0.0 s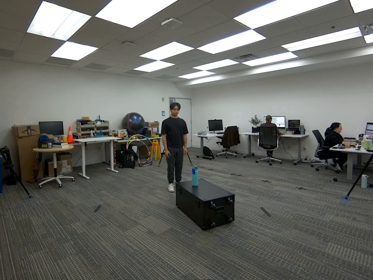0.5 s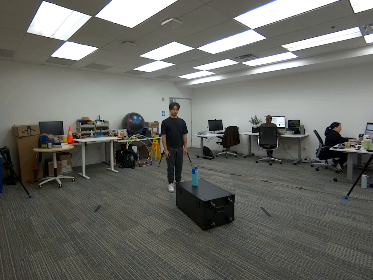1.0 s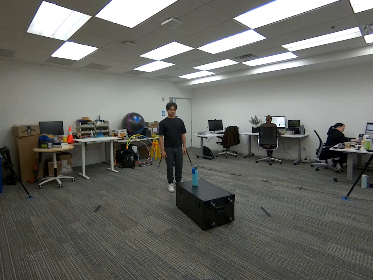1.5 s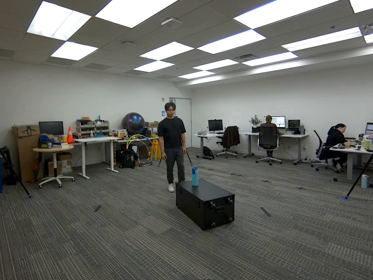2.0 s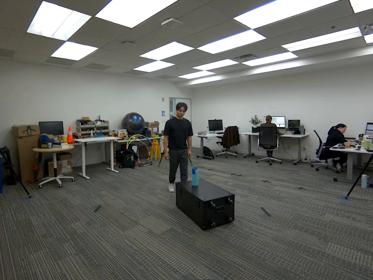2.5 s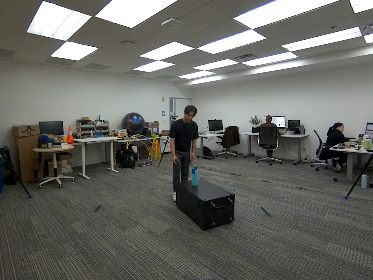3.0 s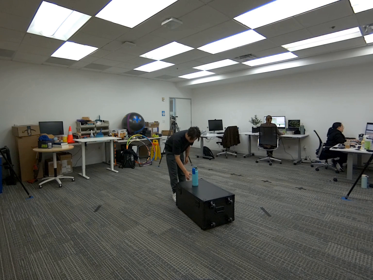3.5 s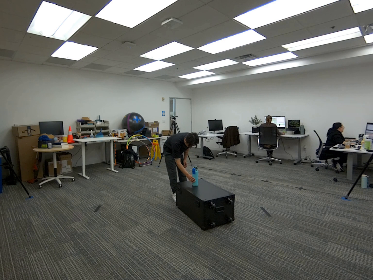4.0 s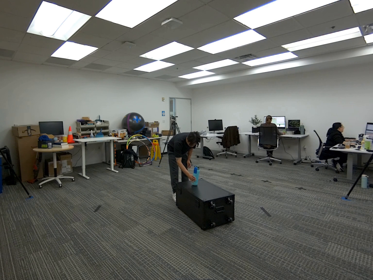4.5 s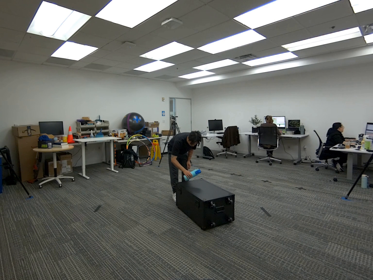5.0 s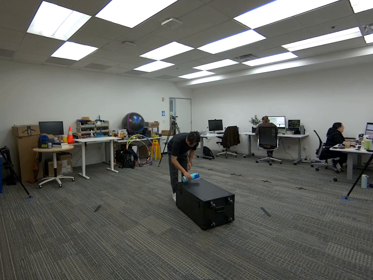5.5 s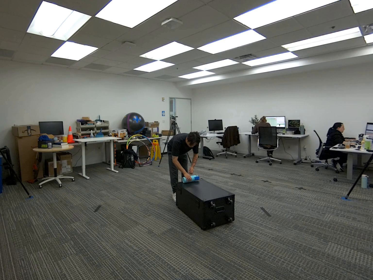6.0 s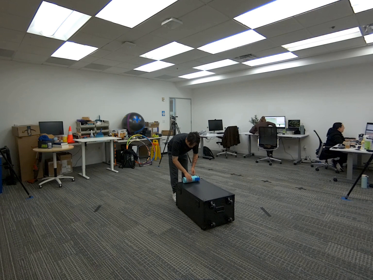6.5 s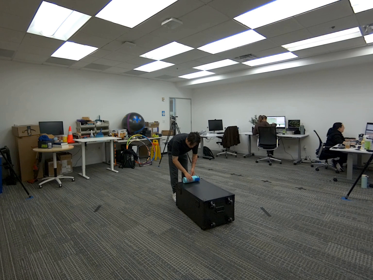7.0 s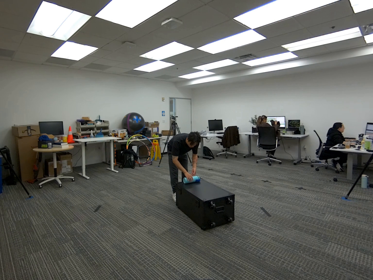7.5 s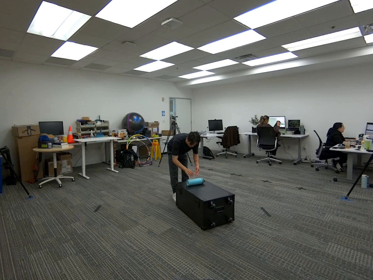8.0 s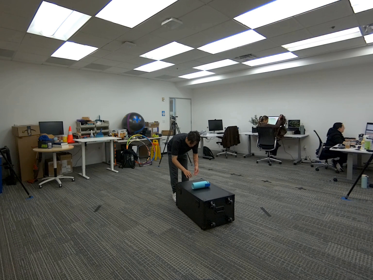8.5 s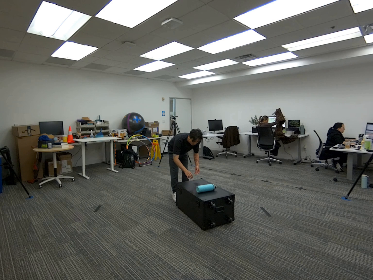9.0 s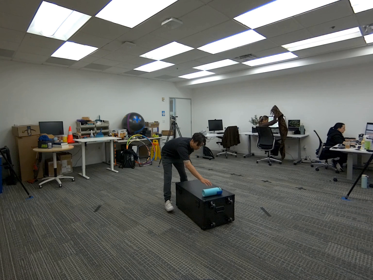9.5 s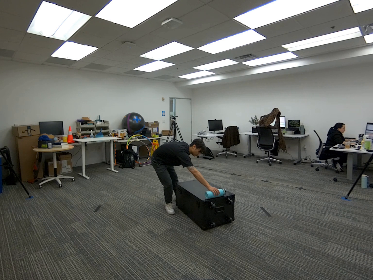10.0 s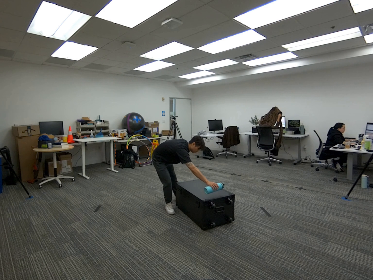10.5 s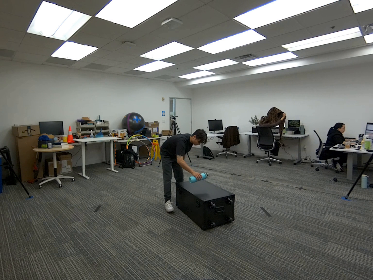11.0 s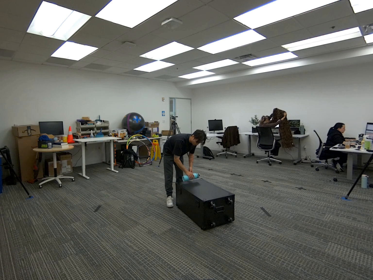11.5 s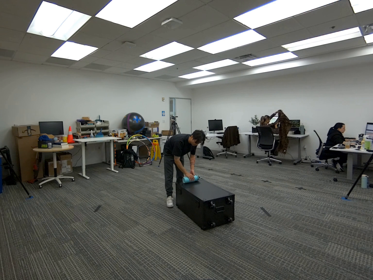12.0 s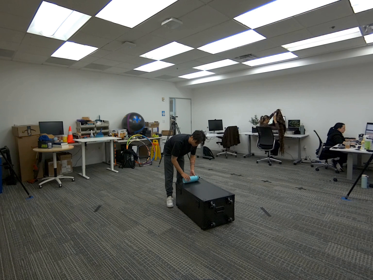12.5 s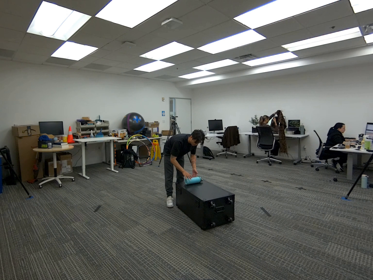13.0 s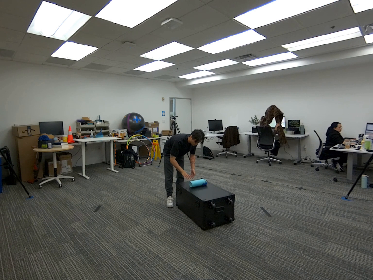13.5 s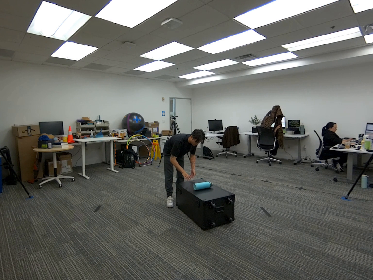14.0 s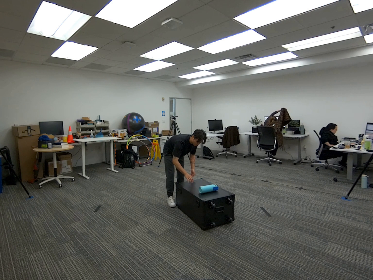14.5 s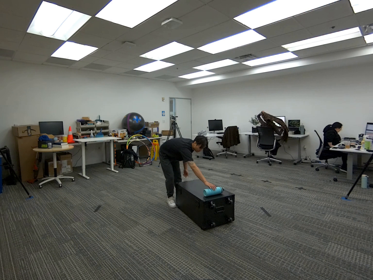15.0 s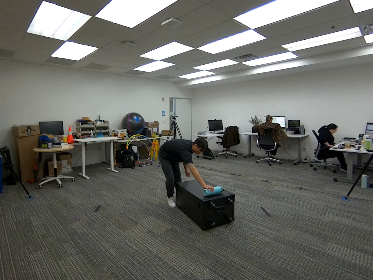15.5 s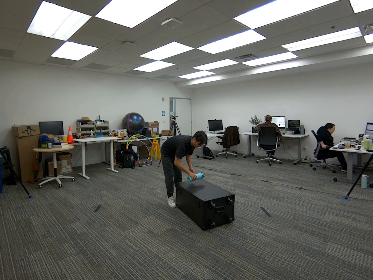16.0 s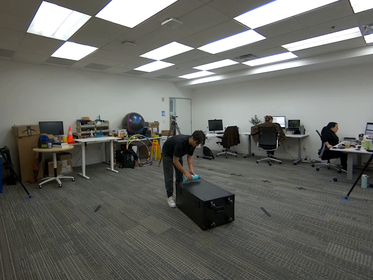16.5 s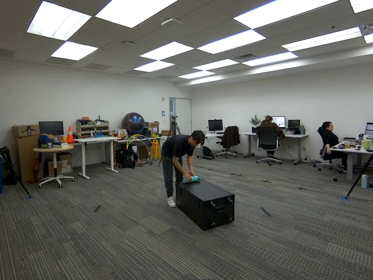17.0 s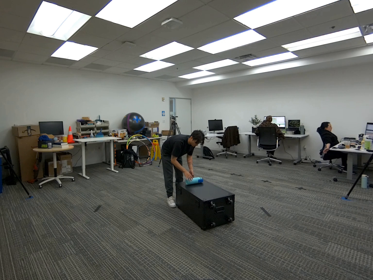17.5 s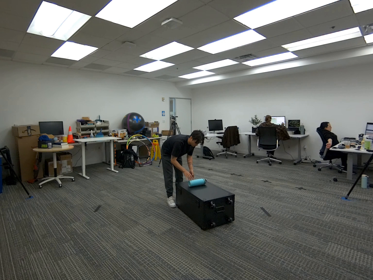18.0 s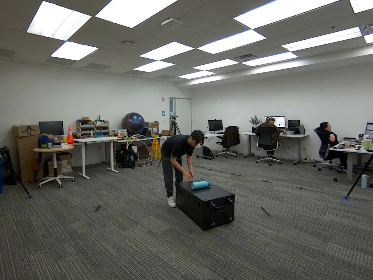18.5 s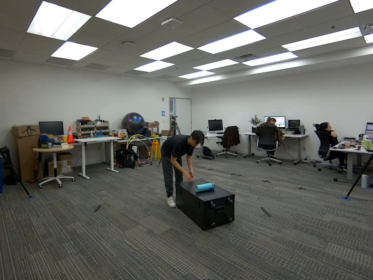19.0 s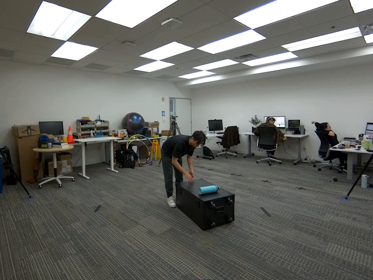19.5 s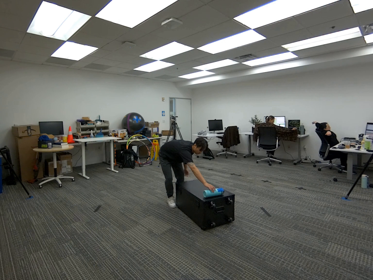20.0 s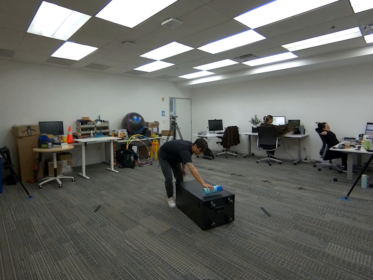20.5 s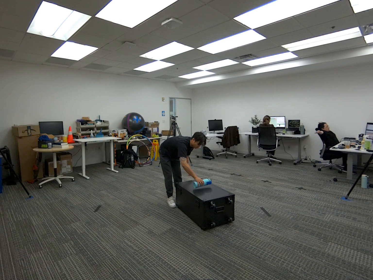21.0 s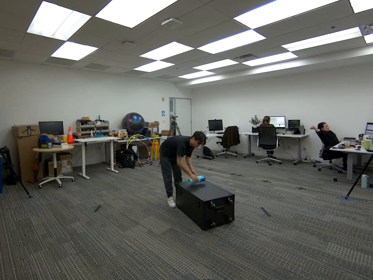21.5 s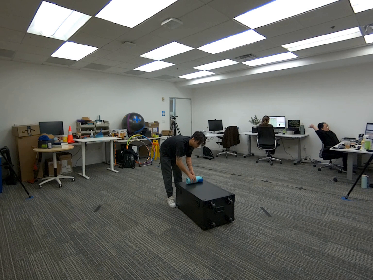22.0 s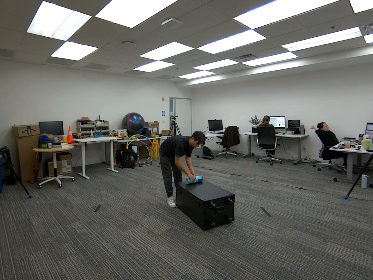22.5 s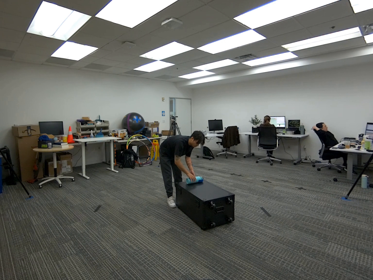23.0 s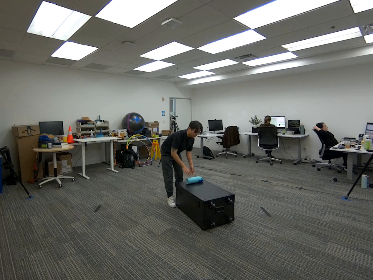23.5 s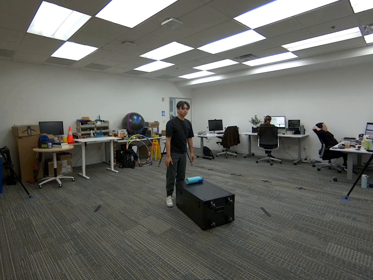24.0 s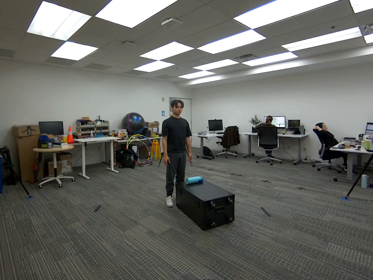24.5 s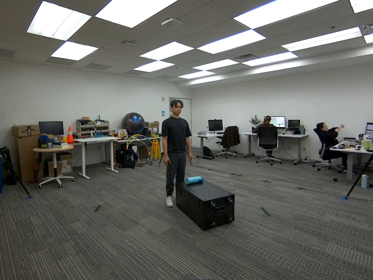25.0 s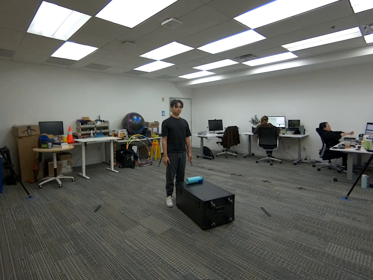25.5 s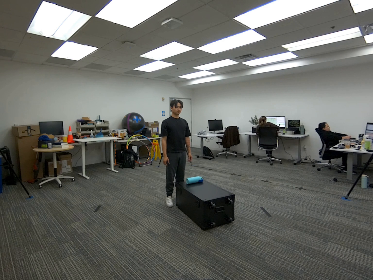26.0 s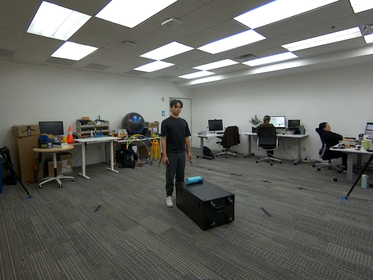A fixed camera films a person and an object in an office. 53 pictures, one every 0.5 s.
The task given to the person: Walk to the cyan water bottle on the G1 box. Pick it up with your right hand and place it on its side. Then use both hands to gently push it so it rolls across the box.
